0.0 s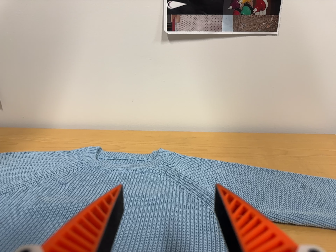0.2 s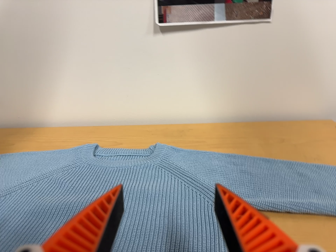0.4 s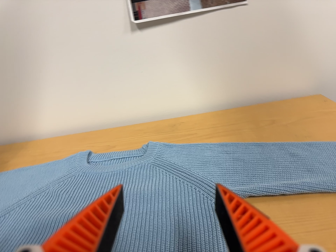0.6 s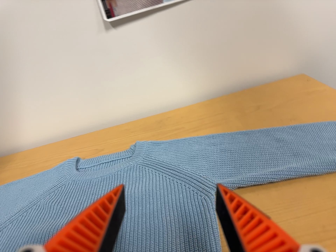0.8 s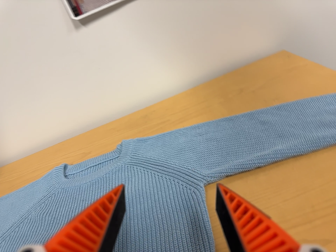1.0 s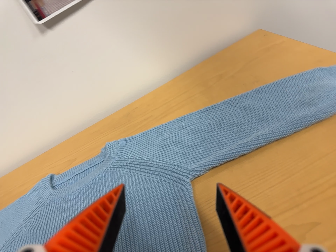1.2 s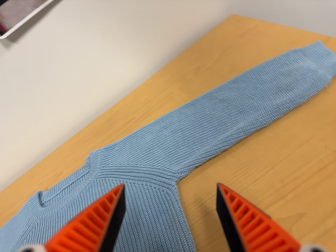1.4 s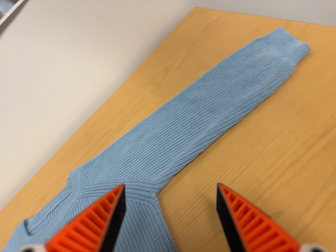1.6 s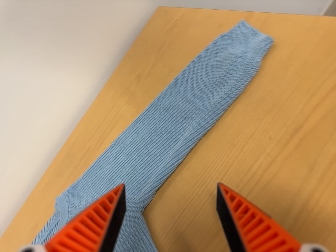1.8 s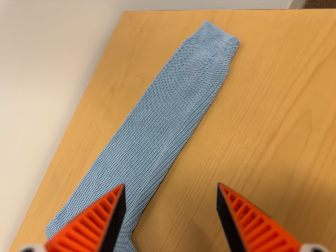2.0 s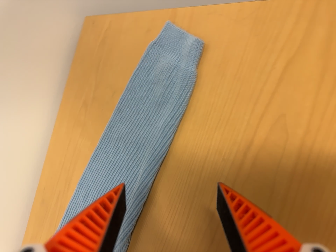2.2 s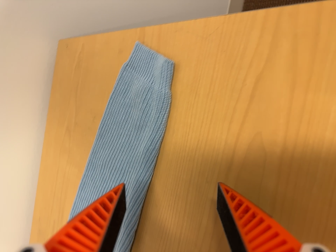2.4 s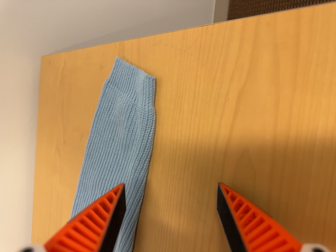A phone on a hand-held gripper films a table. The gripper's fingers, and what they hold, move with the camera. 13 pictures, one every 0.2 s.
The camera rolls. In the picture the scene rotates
counterclockwise.
0.0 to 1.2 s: The camera travels to its right and toward the top of its view, about 14 cm, so close, fixed things drift to the left. Its aim tips toward the bottom of its view by about 15 degrees. It rolls about its line of sight by about 40 degrees, and the scene rotates counterclockwise.
1.2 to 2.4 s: The camera travels toward the top of its view, to its right and forward, about 24 cm, so close, fixed things drift downward. Its aim tips toward the bottom of its view by about 10 degrees. It rolls about its line of sight by about 45 degrees, and the scene rotates counterclockwise.
The film runs forward here.
